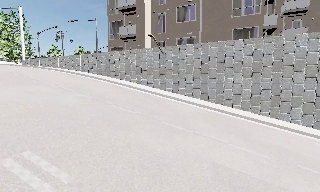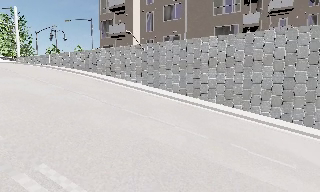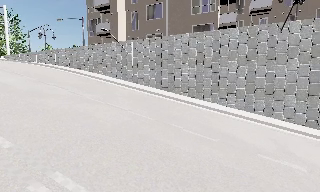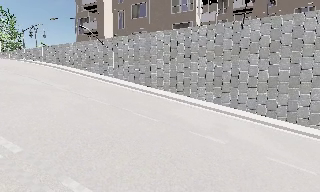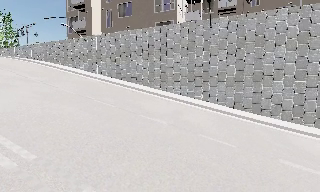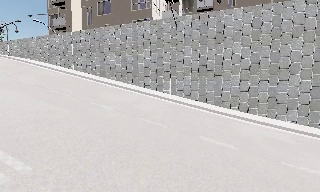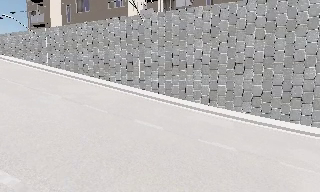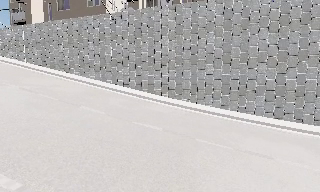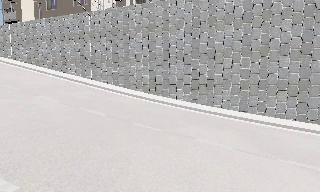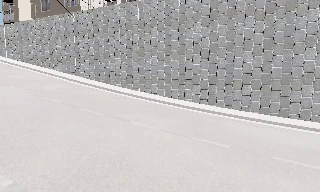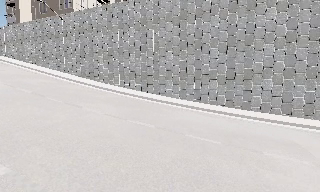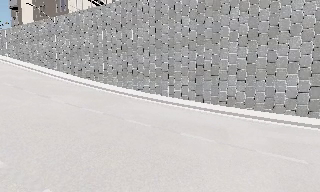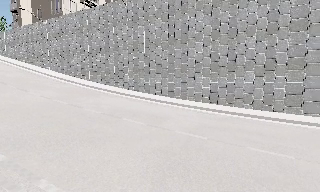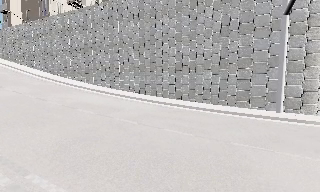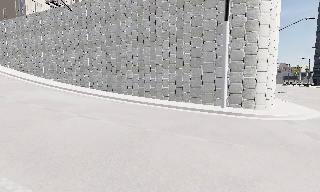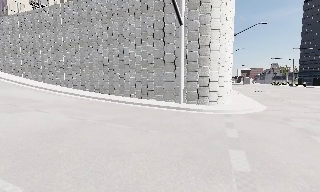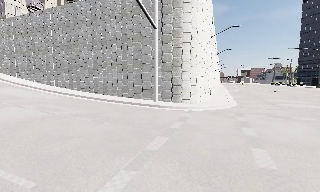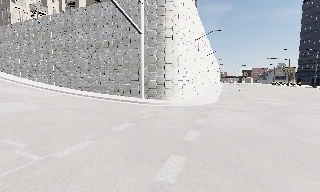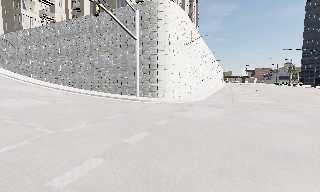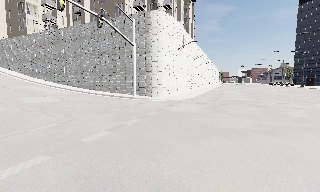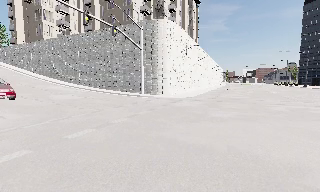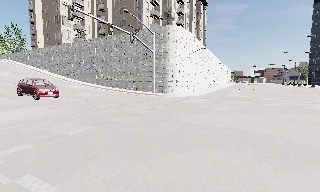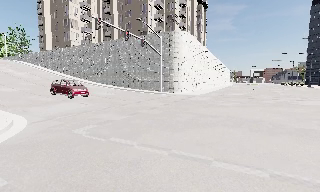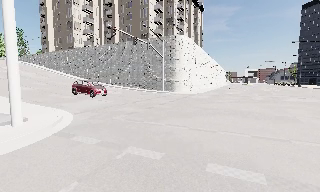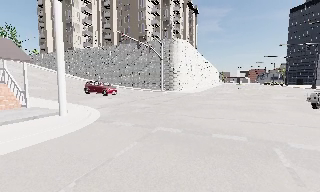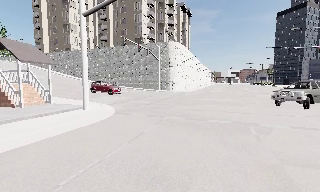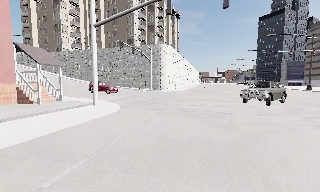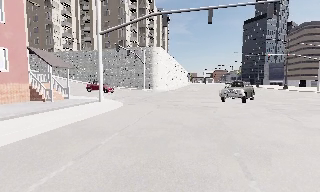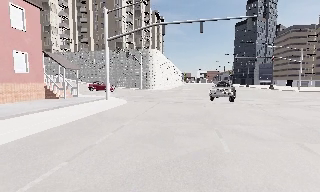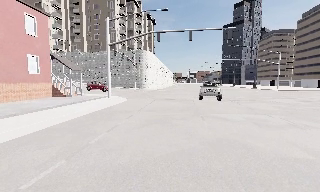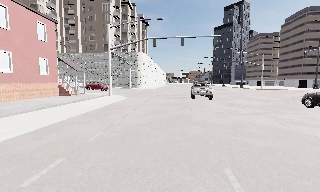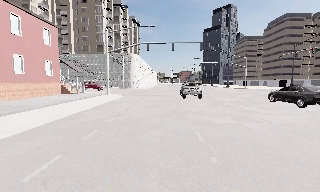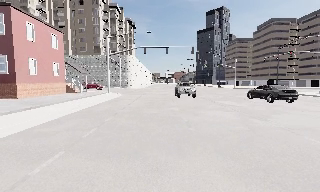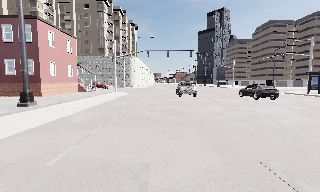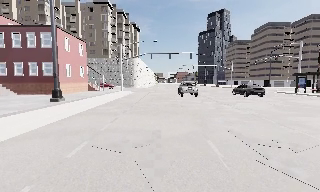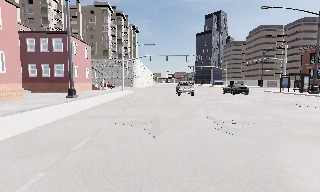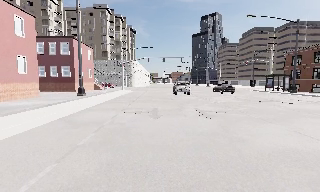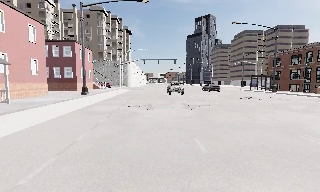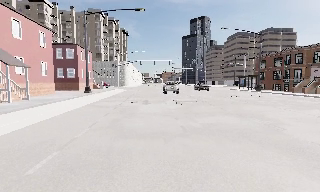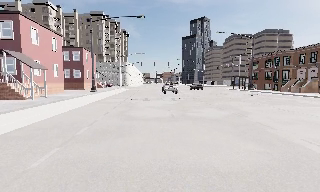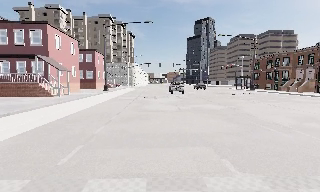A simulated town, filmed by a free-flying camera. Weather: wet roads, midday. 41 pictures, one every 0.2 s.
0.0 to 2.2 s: The camera travels to its right, about 20 m, so close, fixed things drift to the left.
2.2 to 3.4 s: The camera travels to its right and backward, about 13 m, so close, fixed things drift to the left.
3.4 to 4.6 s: The camera travels backward, about 12 m, so what stands in front gets smaller.
4.6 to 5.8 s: The camera pans to its right, which is clockwise from overhead, by about 20 degrees. It travels backward, about 12 m, so what stands in front gets smaller.
5.8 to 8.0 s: The camera travels backward, about 25 m, so what stands in front gets smaller.
The film runs forward here.
